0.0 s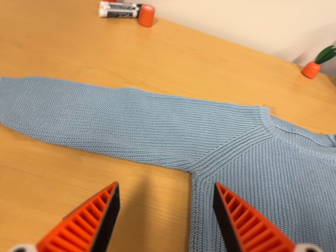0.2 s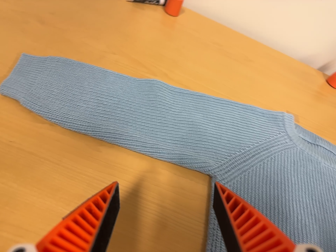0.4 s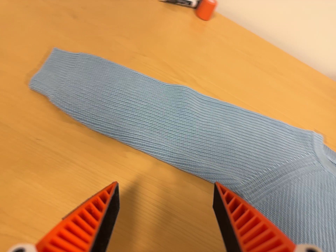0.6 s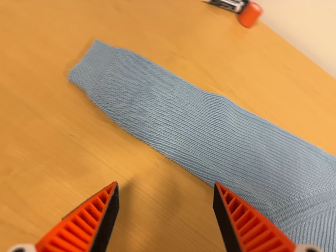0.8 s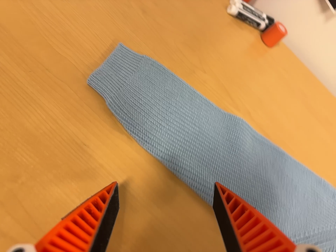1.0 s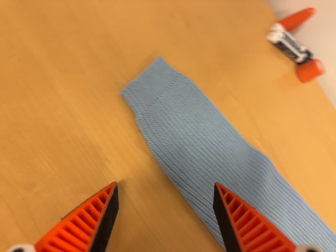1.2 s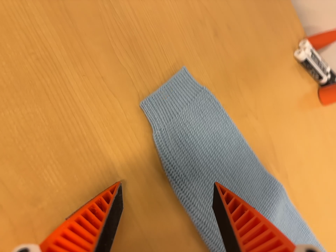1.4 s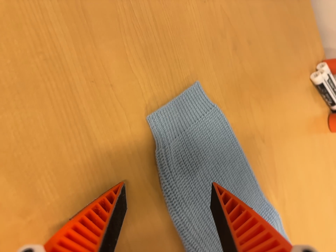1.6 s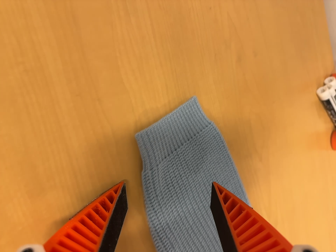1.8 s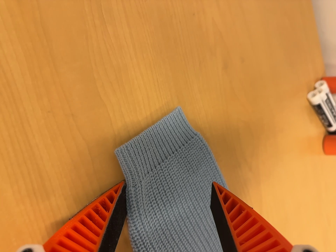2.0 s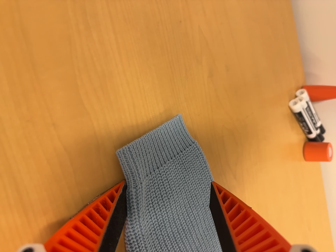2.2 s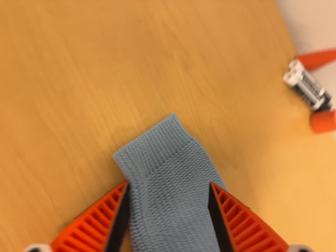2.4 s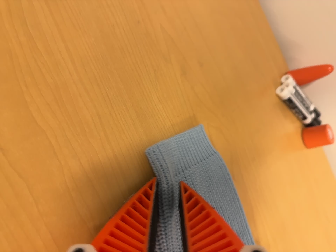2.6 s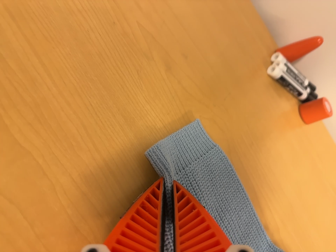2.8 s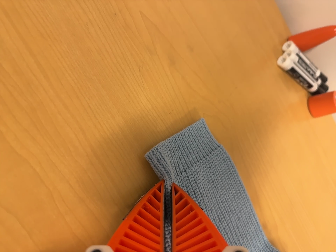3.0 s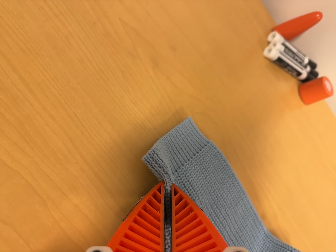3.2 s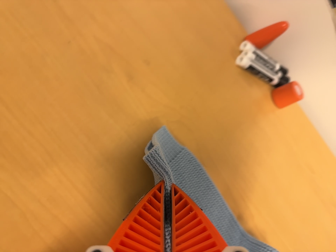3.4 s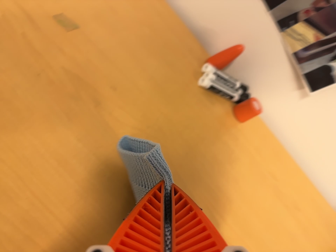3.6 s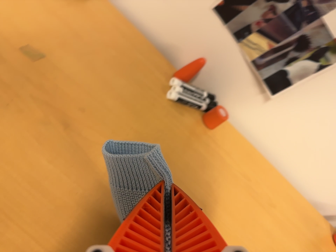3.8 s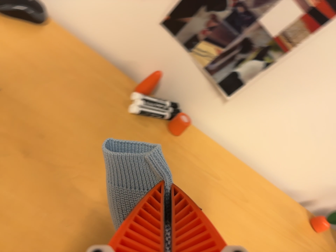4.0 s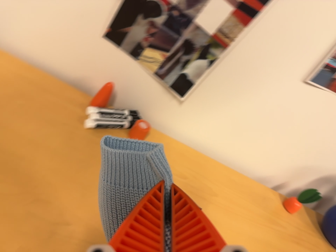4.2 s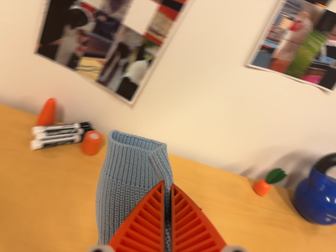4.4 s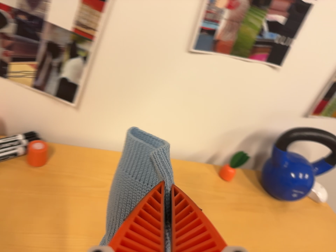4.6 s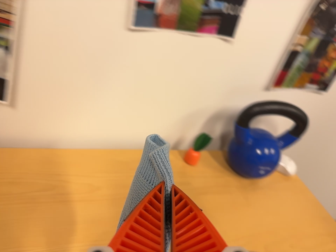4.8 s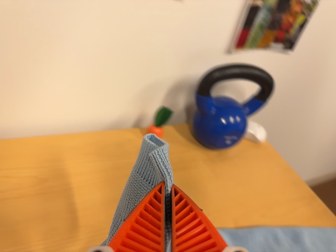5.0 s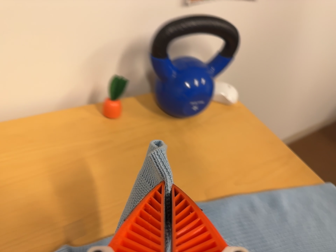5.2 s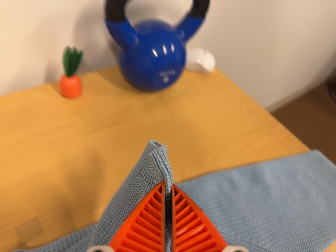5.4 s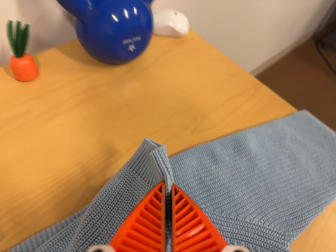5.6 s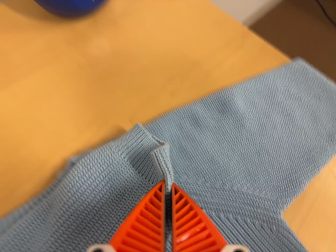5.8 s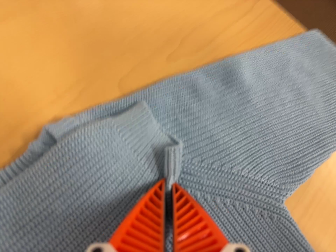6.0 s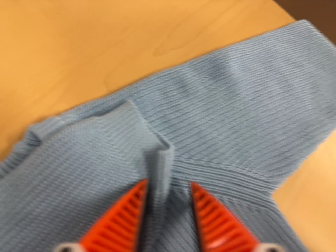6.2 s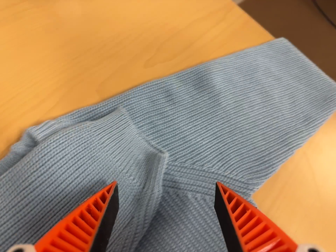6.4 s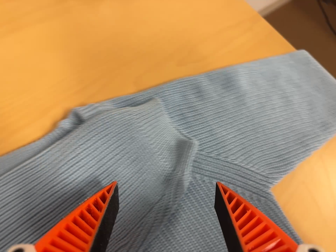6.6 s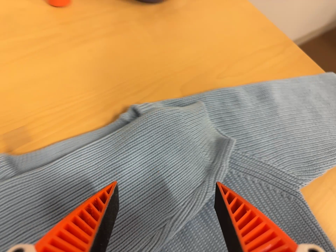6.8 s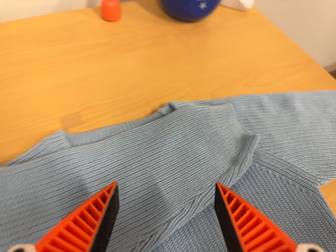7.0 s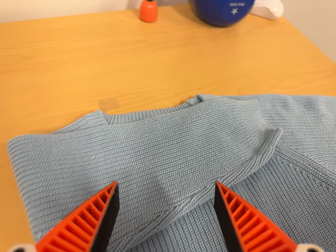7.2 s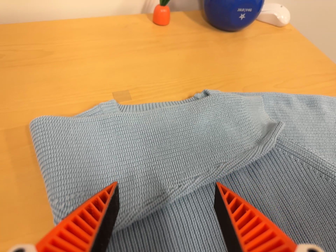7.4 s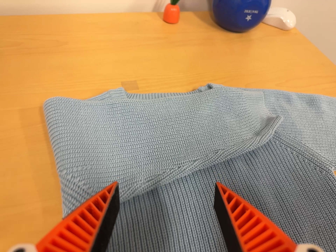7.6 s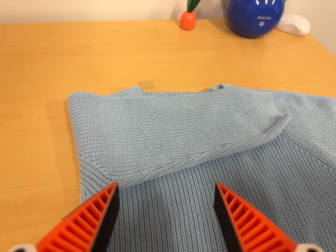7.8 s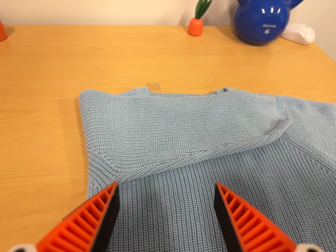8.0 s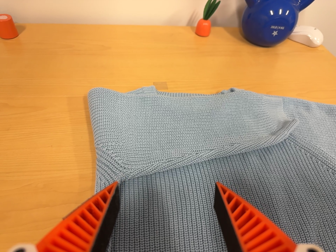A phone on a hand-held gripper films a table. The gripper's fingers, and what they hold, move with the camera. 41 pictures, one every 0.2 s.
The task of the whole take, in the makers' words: left arm across.
0.0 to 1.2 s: The camera travels to its left, toward the top of its view and forward, about 22 cm, so close, fixed things drift to the right. It rolls about its line of sight by about 45 degrees, and the scene rotates clockwise.
1.2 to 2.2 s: The camera travels toward the top of its view, forward and to its right, about 10 cm, so close, fixed things drift downward.
2.2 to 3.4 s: The camera travels to its right, about 6 cm, so close, fixed things drift to the left. It rolls about its line of sight by about 15 degrees, and the scene rotates counterclockwise.
3.4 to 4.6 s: The camera pans to its right by about 20 degrees. It travels to its right, about 34 cm, so close, fixed things drift to the left. It rolls about its line of sight by about 45 degrees, and the scene rotates counterclockwise.
4.6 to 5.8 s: The scene slides to the left, as the camera pans about 15 degrees to its right. It travels forward and to its right, about 36 cm. Its aim tips toward the bottom of its view by about 40 degrees, and the scene shifts upward. It rolls about its line of sight by about 25 degrees, and the scene rotates counterclockwise.
5.8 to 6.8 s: The camera travels backward and toward the bottom of its view, about 20 cm, so what stands in front gets smaller. Its aim tips toward the top of its view by about 15 degrees. It rolls about its line of sight by about 10 degrees, and the scene rotates clockwise.
6.8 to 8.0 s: The camera pans to its left by about 15 degrees. It travels toward the bottom of its view and backward, about 18 cm. Its aim tips toward the top of its view by about 10 degrees. It rolls about its line of sight by about 15 degrees, and the scene rotates clockwise.
The film runs forward here.
